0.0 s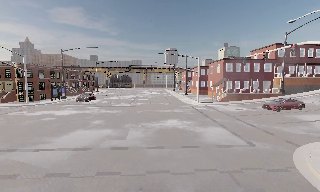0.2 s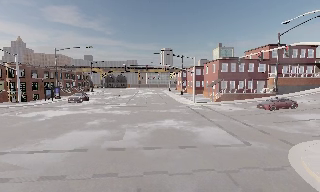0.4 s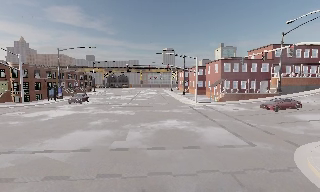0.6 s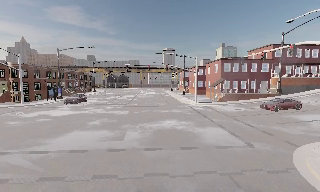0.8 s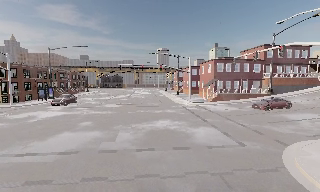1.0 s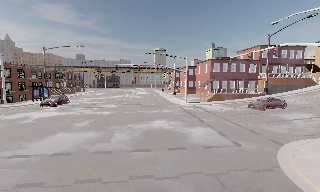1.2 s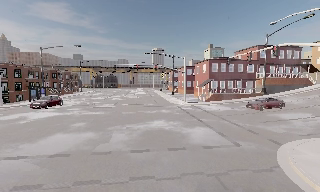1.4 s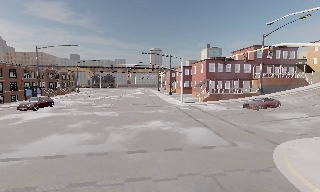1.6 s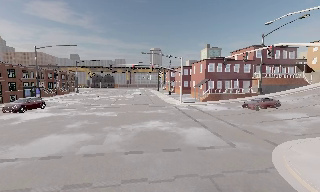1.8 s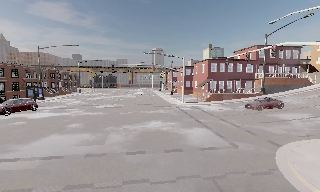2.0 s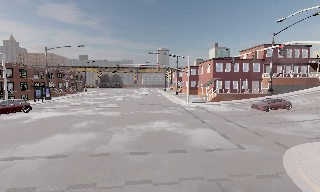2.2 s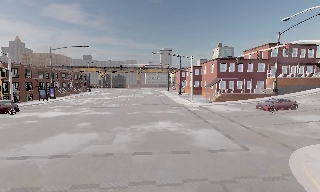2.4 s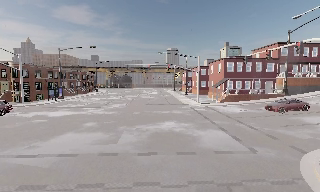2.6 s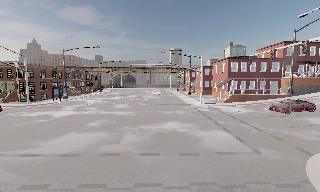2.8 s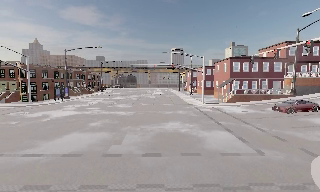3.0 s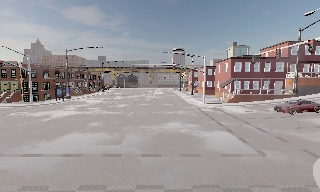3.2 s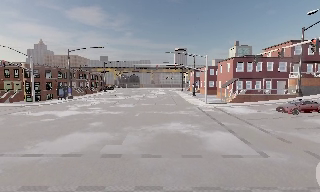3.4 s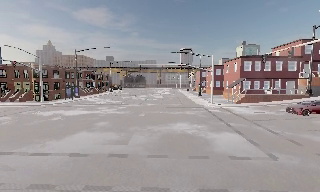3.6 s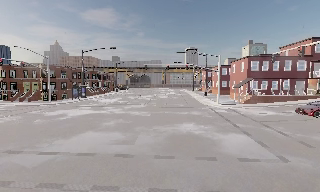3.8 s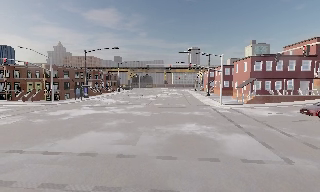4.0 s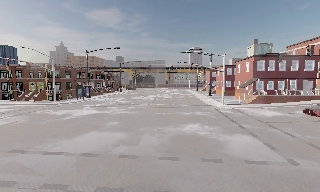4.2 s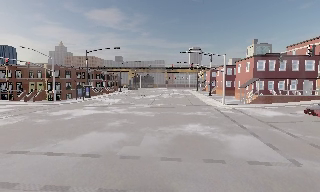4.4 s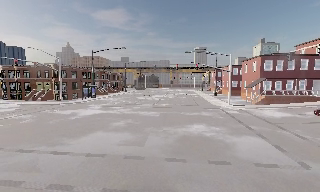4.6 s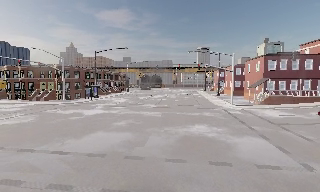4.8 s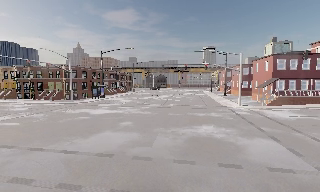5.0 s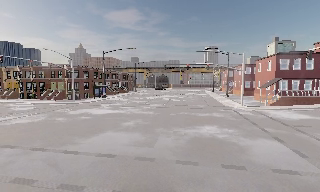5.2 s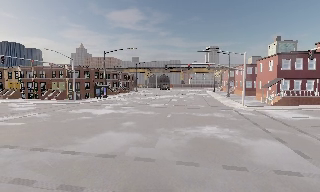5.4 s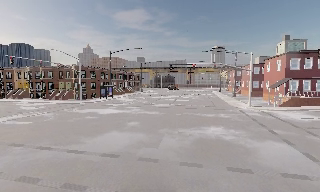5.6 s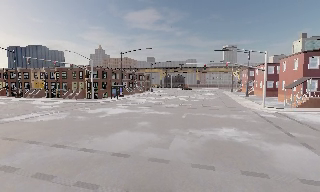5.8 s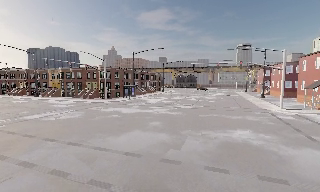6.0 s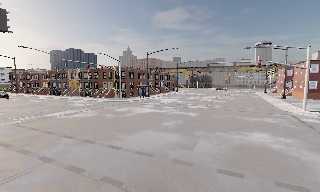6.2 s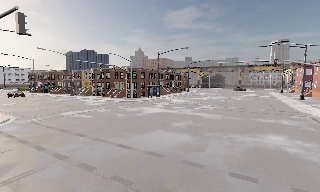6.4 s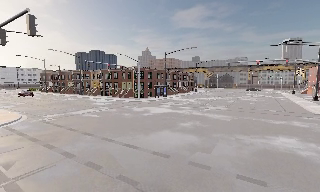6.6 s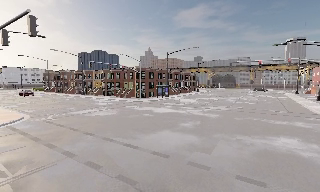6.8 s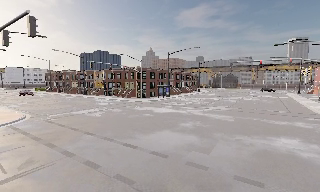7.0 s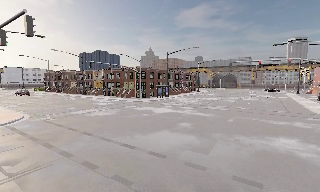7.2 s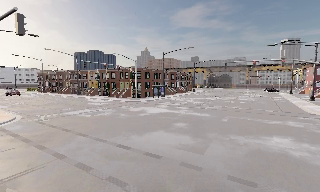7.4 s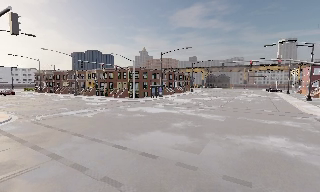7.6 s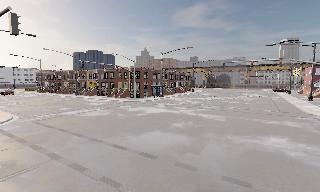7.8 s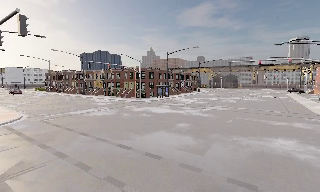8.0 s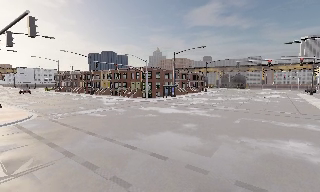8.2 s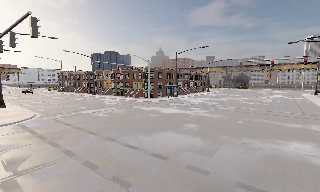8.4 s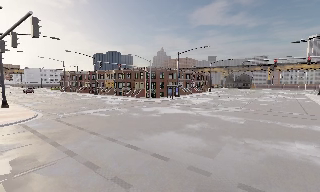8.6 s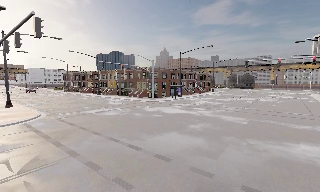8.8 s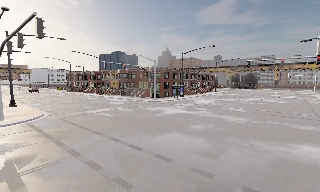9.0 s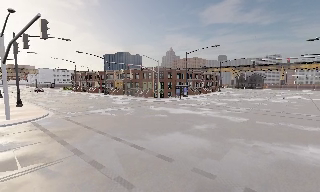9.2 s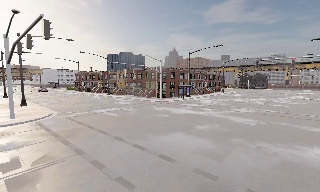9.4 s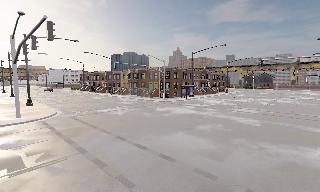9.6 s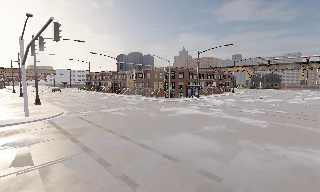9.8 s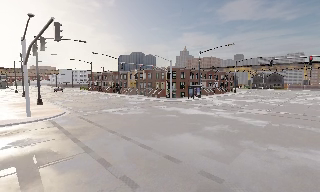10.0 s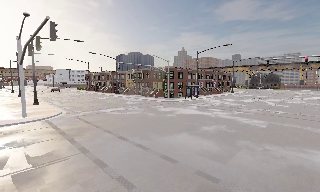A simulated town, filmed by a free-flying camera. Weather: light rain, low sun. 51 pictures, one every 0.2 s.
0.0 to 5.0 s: The camera pans to its left, which is counterclockwise from overhead, by about 15 degrees. It travels forward, about 1.5 m, so what stands in front looms larger.
5.0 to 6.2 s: The camera pans to its left, which is counterclockwise from overhead, by about 20 degrees.
6.2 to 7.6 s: The camera travels to its right, about 0.5 m.
7.6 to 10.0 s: The camera swings to its left by about 15 degrees, and the scene slides to the right. It travels to its right, about 1 m.
The film runs forward here.
